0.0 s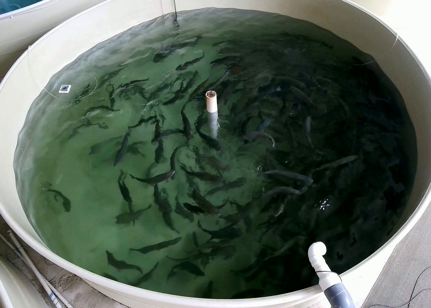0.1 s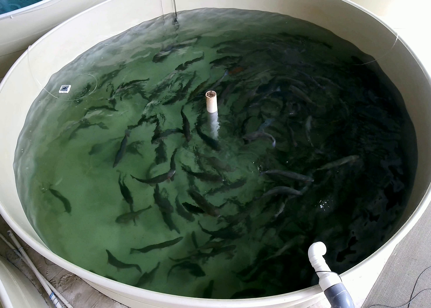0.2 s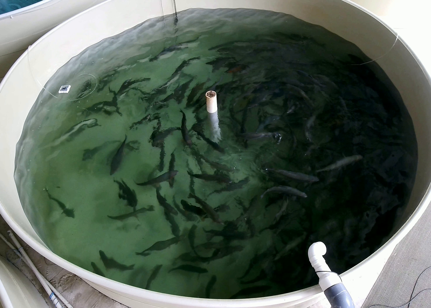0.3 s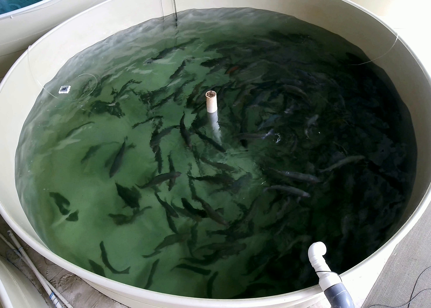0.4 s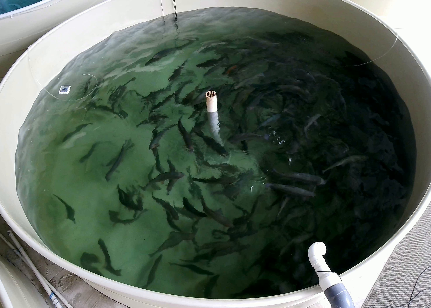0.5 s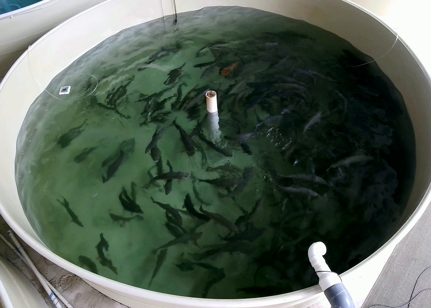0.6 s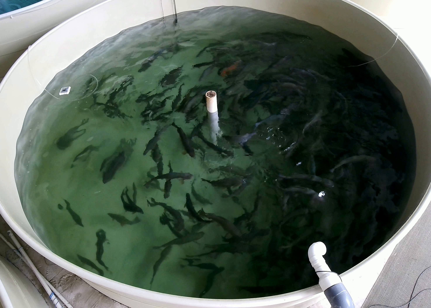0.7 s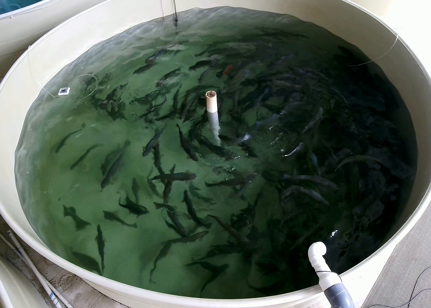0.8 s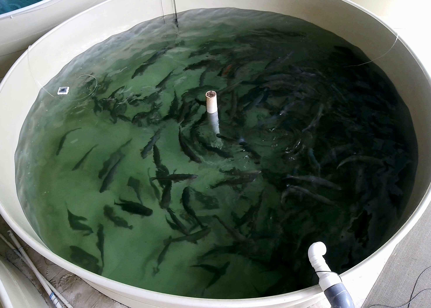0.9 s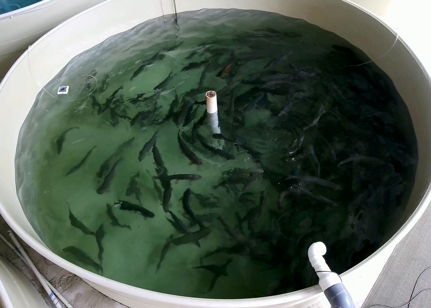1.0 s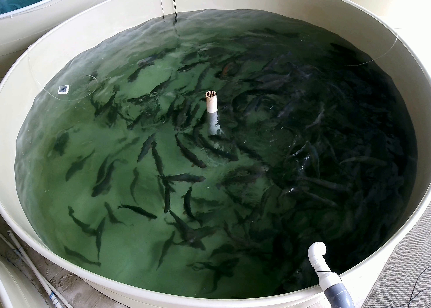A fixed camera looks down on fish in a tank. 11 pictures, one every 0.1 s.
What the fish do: Foraging.
